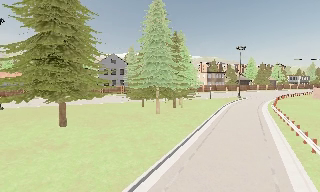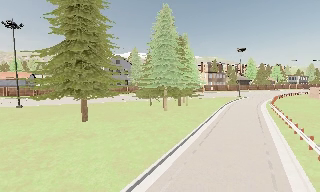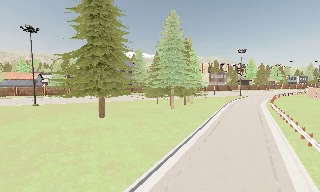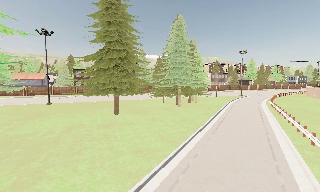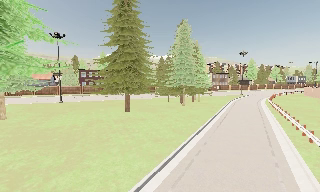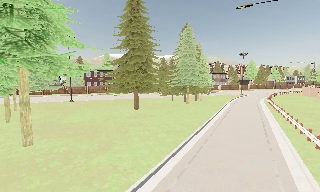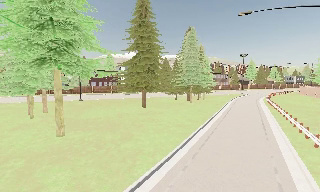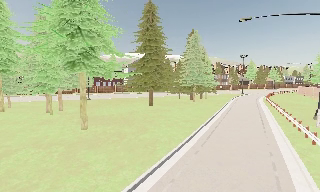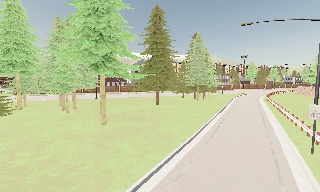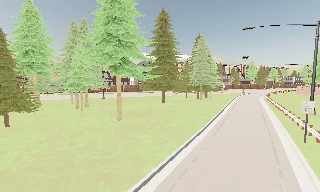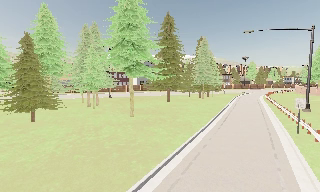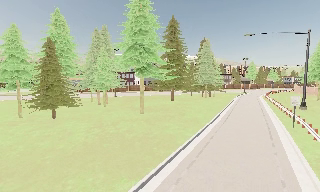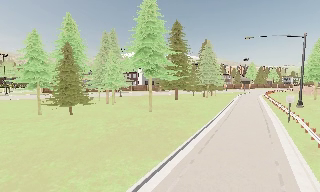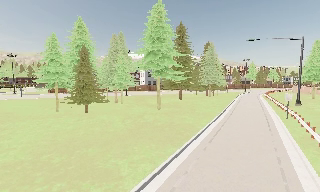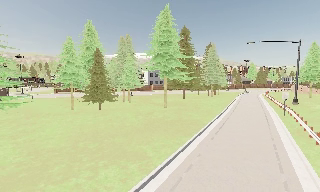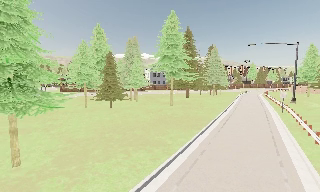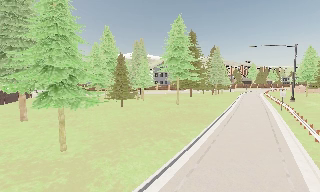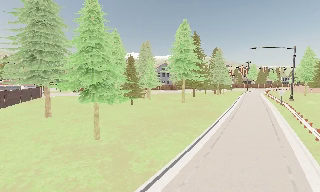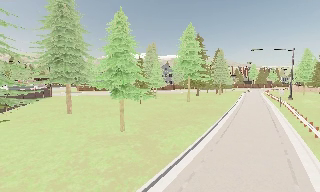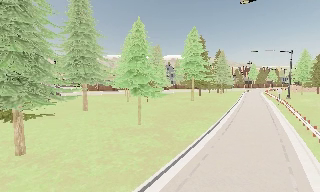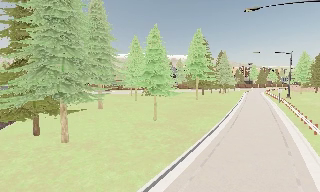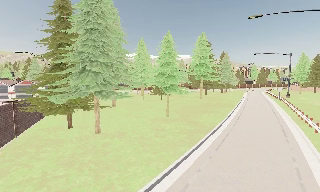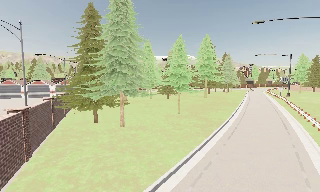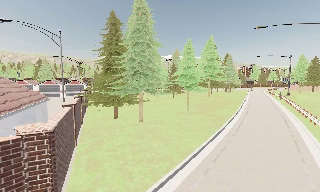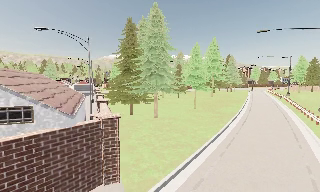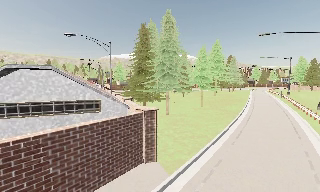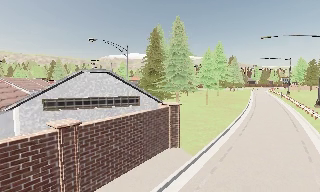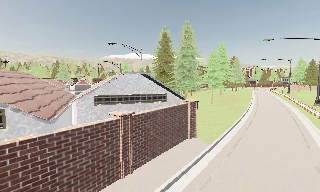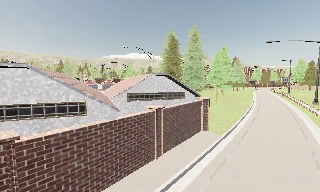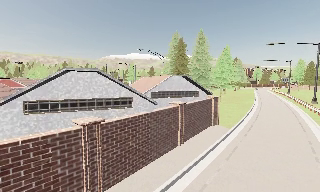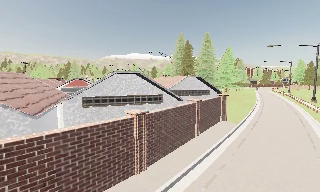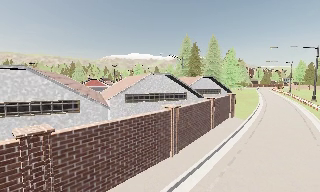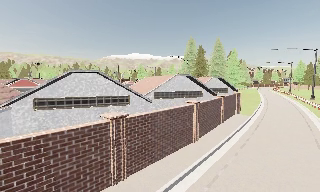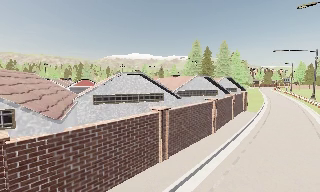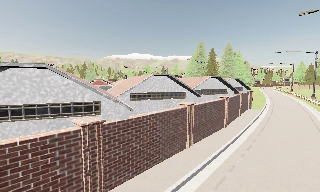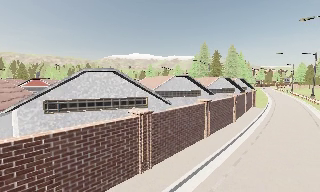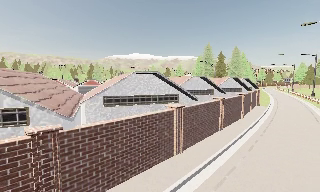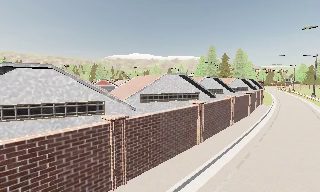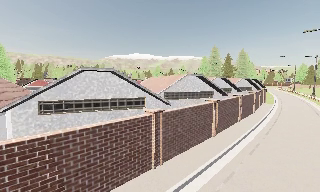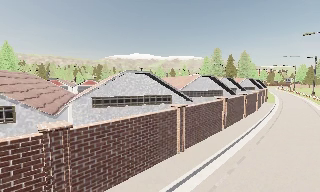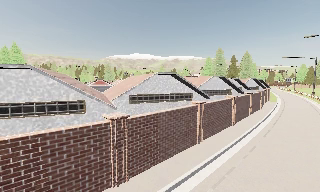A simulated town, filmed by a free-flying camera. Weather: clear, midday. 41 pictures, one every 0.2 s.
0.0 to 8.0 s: The camera travels backward and to its left, about 80 m, so what stands in front gets smaller.
The film runs backward here.
